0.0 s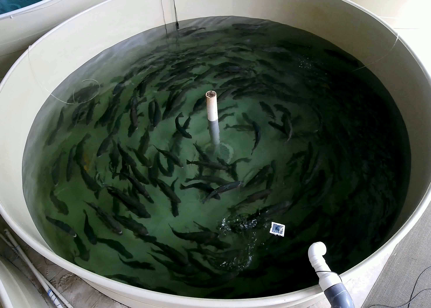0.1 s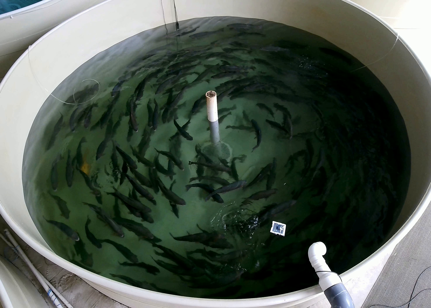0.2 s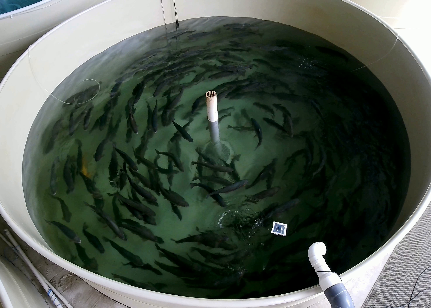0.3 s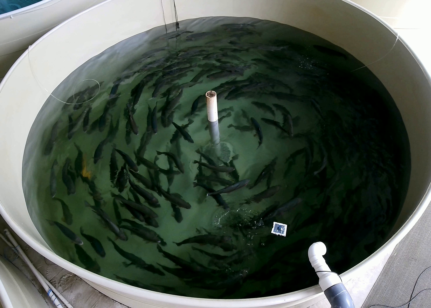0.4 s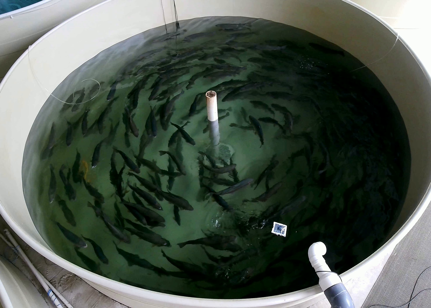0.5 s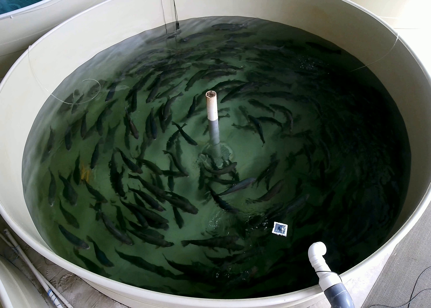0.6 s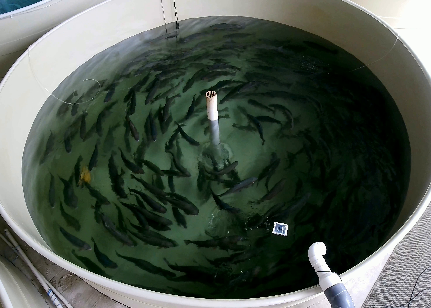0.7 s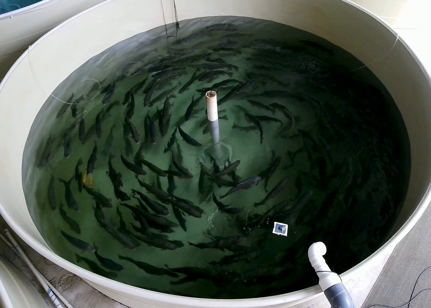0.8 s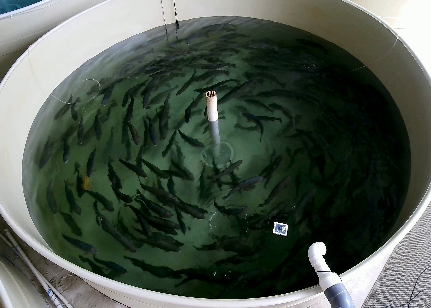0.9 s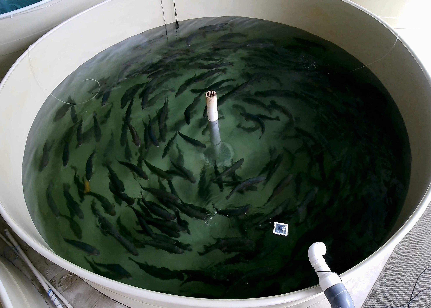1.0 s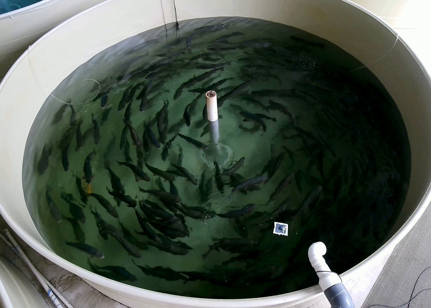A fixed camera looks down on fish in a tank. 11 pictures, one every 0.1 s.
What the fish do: Normal cruising.
